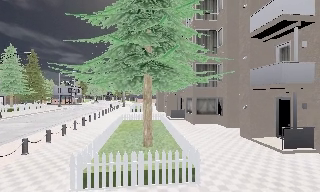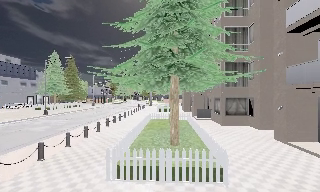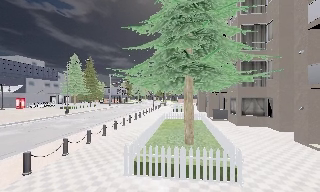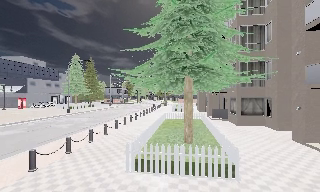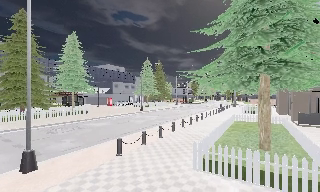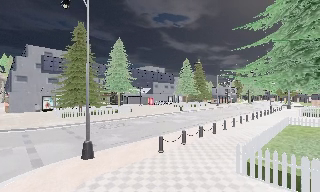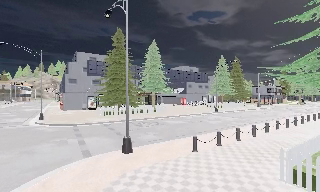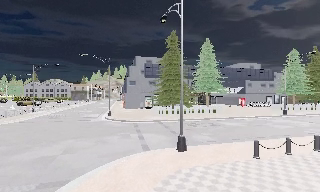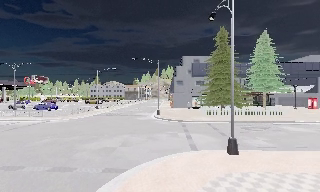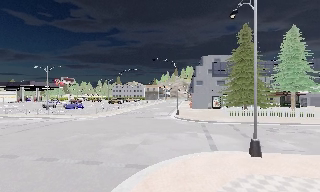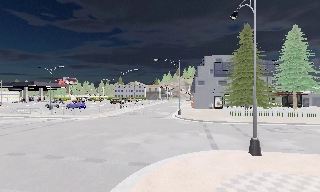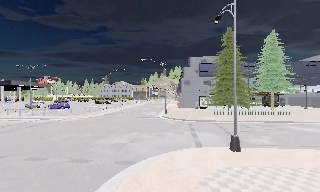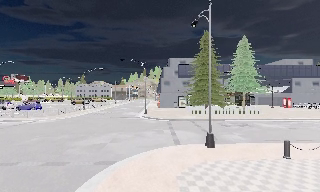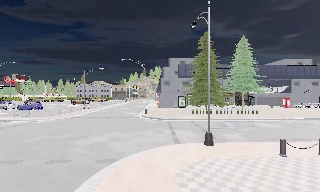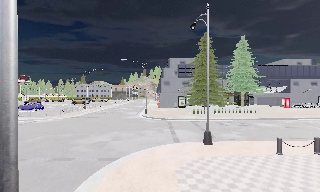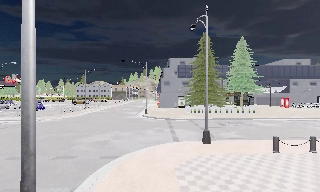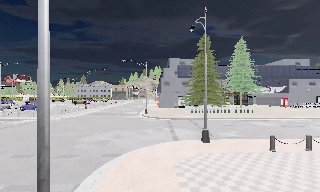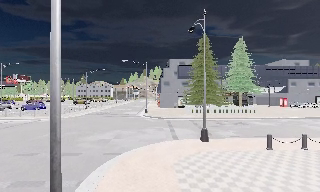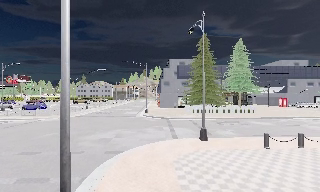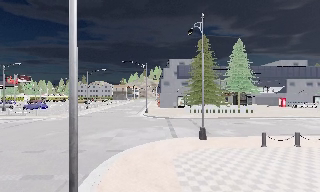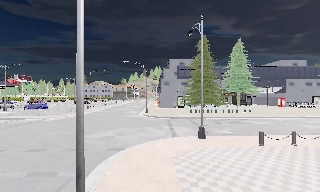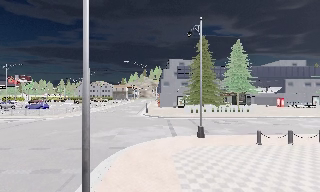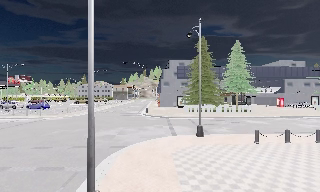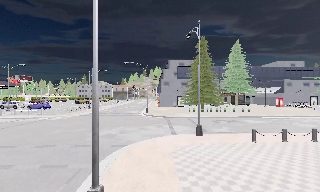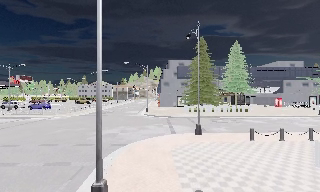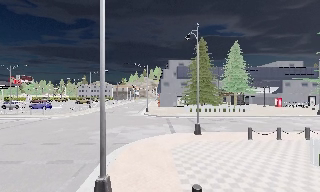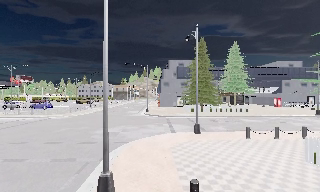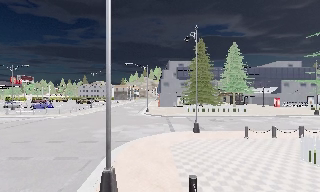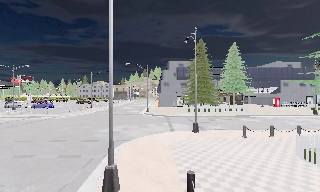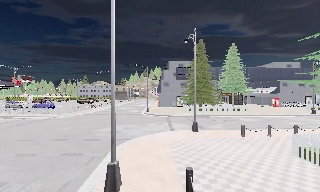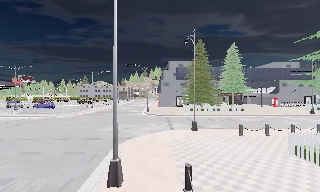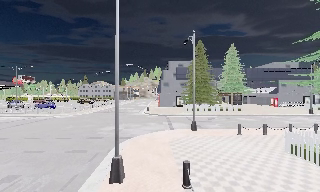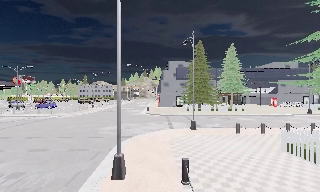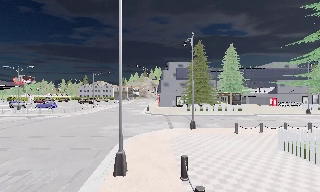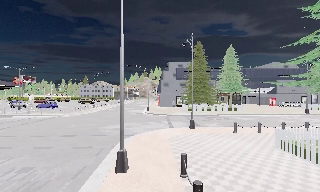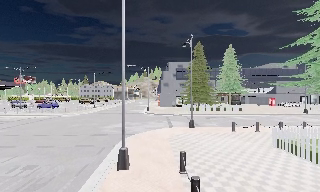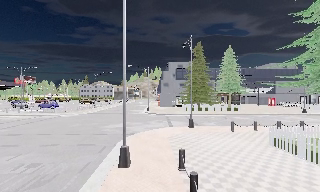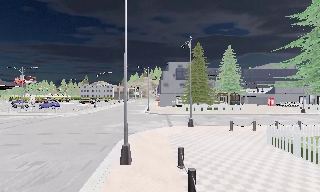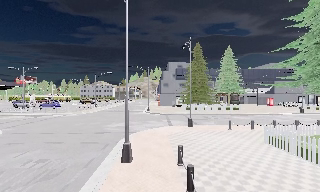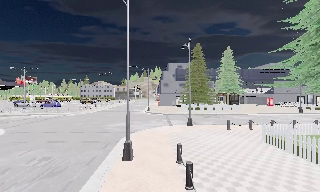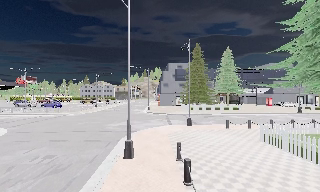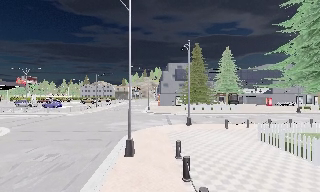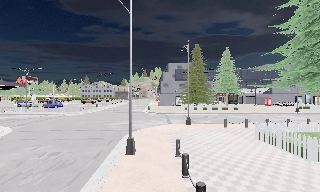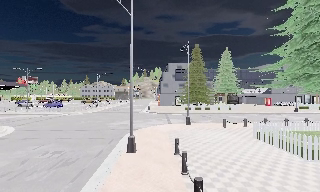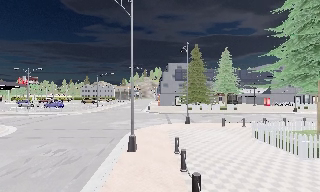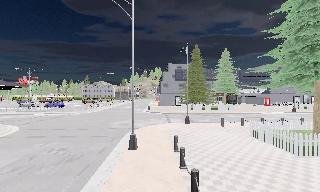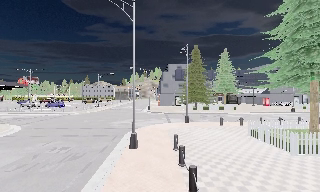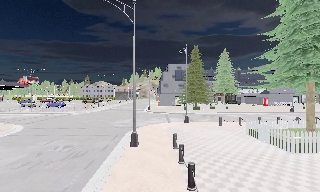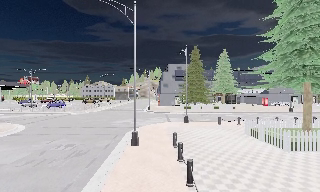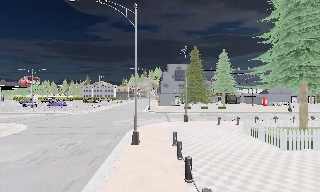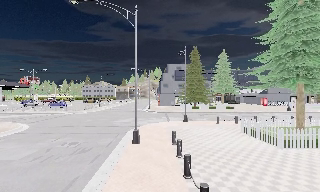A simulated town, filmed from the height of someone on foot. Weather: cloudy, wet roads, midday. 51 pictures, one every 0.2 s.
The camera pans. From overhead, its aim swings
counterclockwise.
The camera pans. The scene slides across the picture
to the right.
0.0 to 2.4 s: The camera swings to its left by about 95 degrees, and the scene slides to the right. It travels backward, about 2.5 m.
2.4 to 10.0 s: The camera travels backward, about 8 m, so what stands in front gets smaller.
The film runs backward here.
